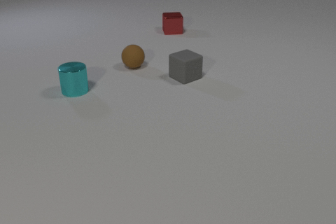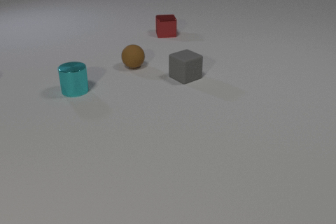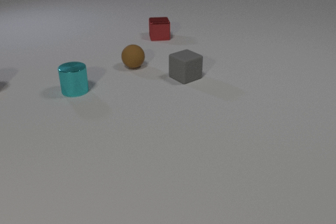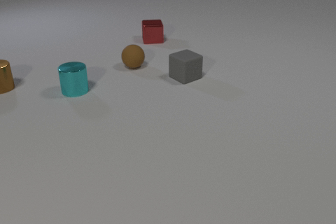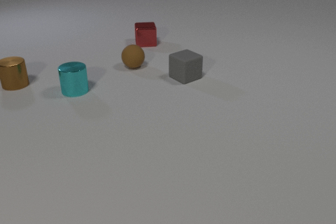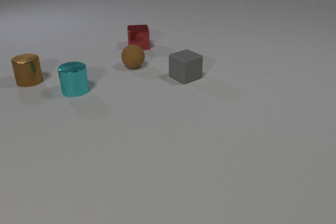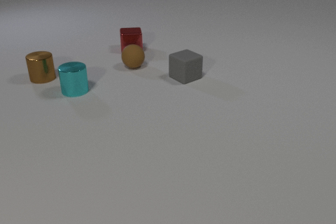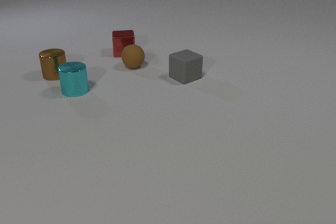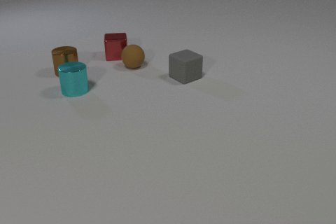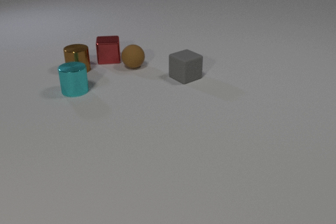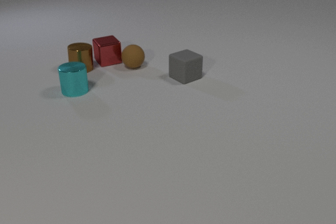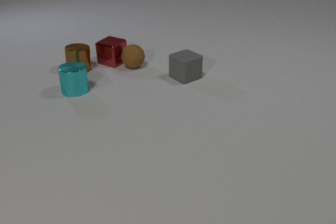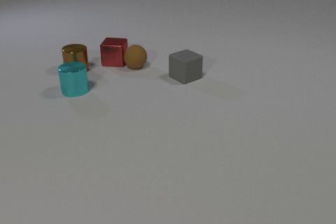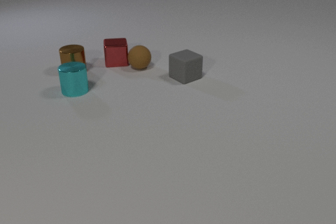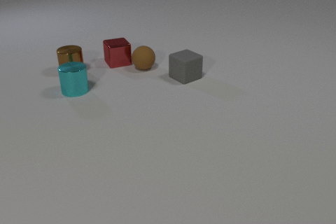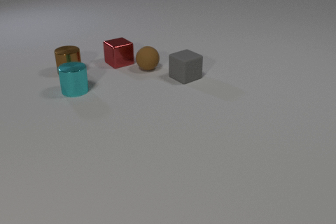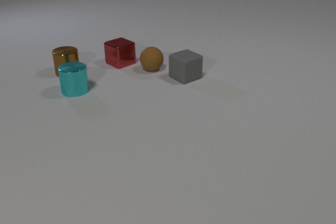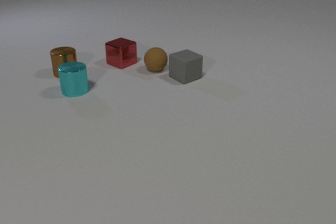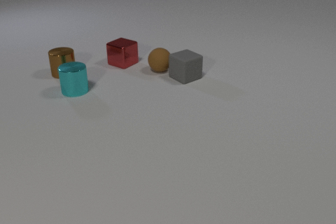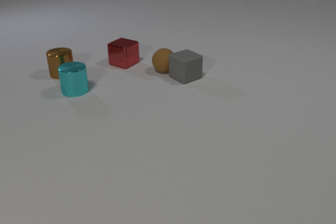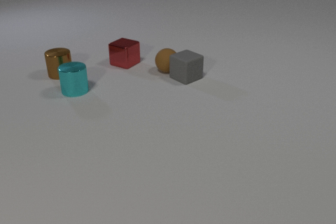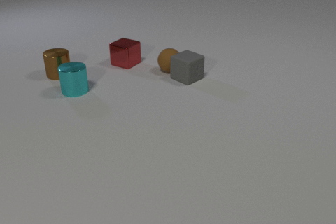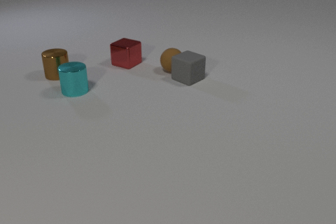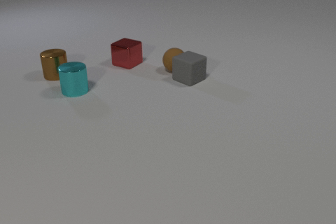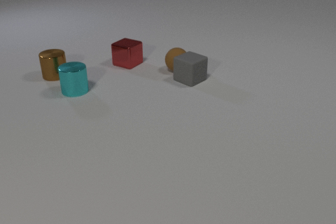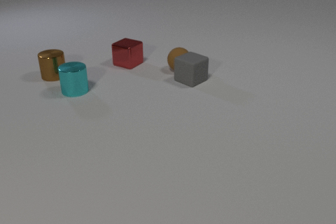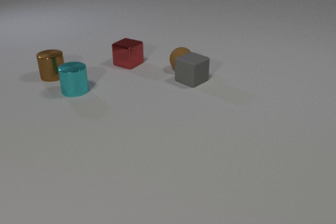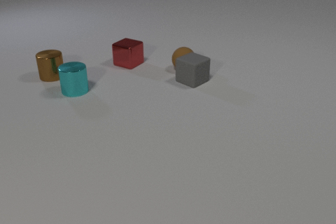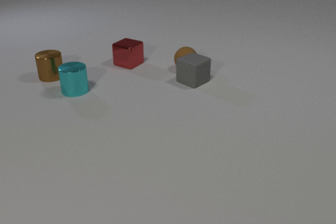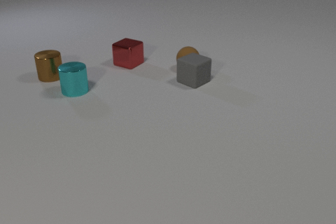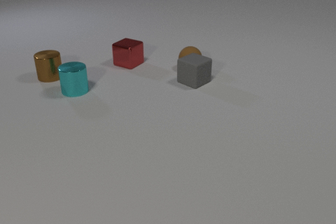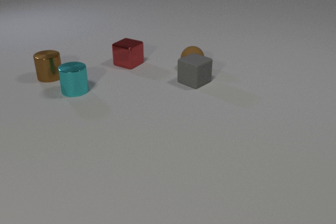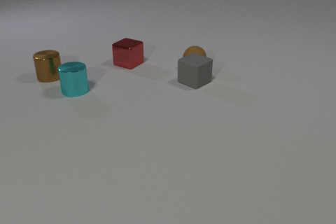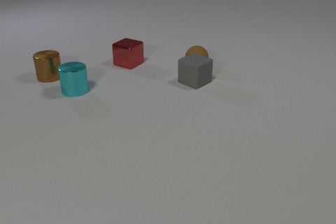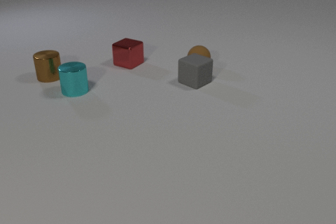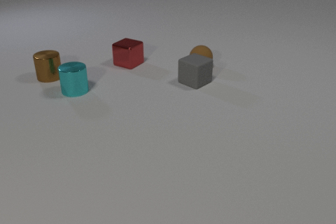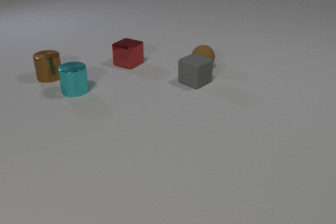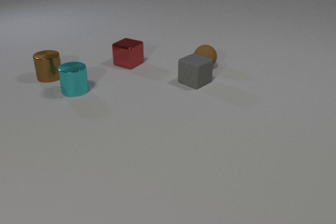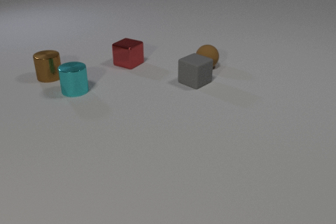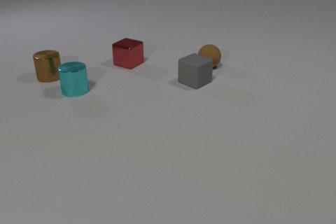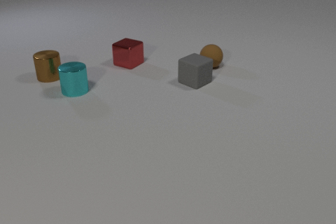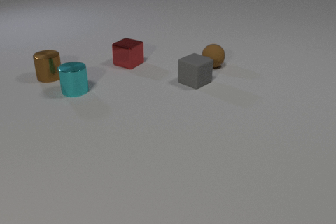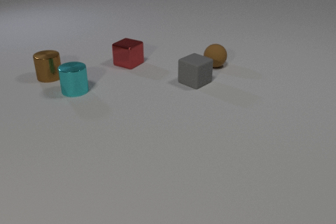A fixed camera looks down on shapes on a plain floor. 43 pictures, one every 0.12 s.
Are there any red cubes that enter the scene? no.
What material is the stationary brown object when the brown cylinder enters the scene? rubber.
What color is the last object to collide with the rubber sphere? gray.
0.00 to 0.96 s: The brown metal cylinder comes in at the left edge, slides to the right. The red metal cube slides toward the camera and to the left.
0.96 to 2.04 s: The brown metal cylinder moves, and ends about where it began. The red metal cube slides toward the camera, spins counterclockwise seen from above by about 135 degrees, its near face sliding to the right. The brown rubber sphere rolls to the right and toward the camera. The brown metal cylinder and the red metal cube collide. The red metal cube and the brown rubber sphere collide.
2.04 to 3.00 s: The brown metal cylinder slides to the left. The red metal cube slides to the right. The brown rubber sphere rolls to the right. The gray rubber cube slides toward the camera and to the right. The brown rubber sphere and the gray rubber cube collide.
3.00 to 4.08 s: The brown rubber sphere rolls to the right.
4.08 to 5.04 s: The brown rubber sphere rolls to the right.
